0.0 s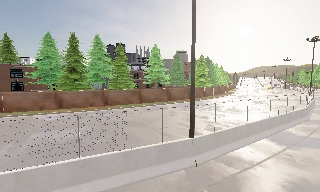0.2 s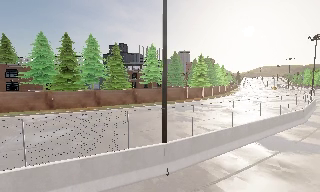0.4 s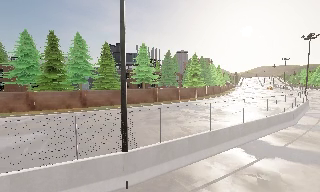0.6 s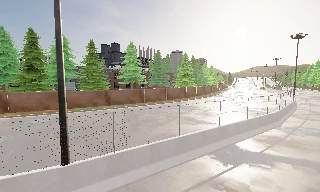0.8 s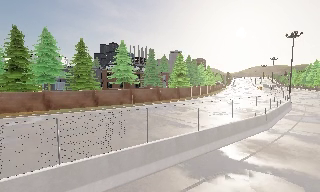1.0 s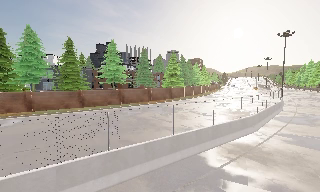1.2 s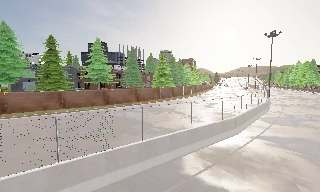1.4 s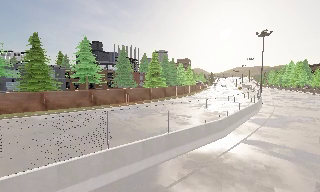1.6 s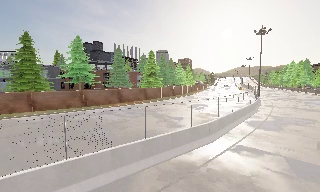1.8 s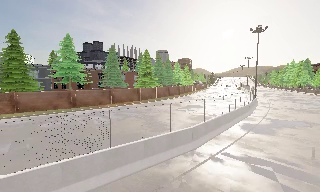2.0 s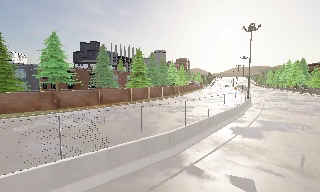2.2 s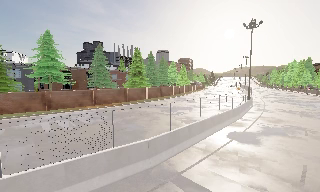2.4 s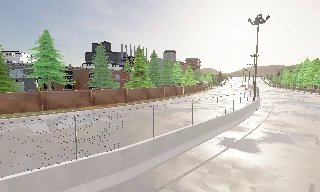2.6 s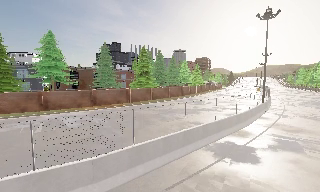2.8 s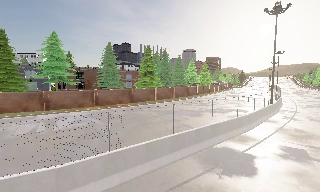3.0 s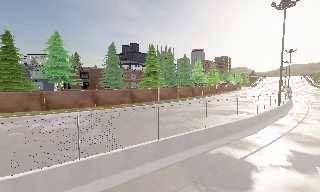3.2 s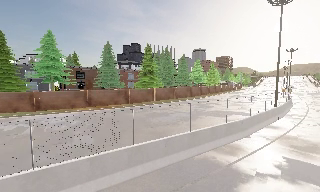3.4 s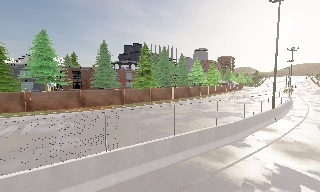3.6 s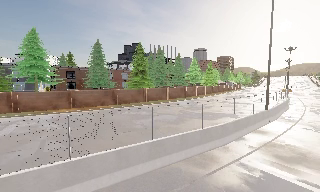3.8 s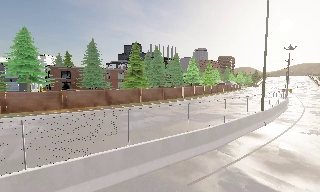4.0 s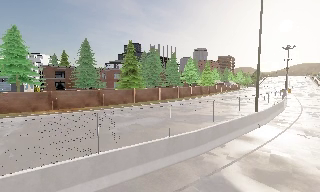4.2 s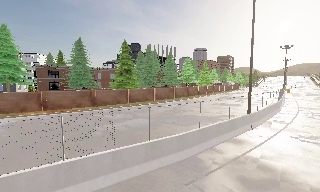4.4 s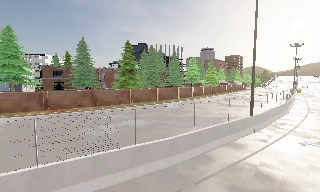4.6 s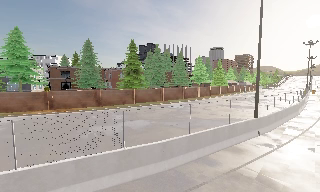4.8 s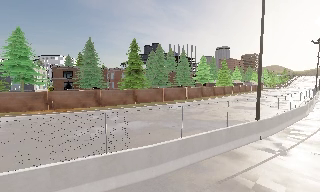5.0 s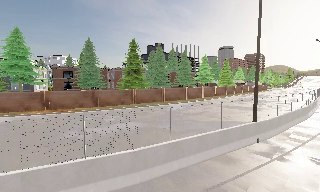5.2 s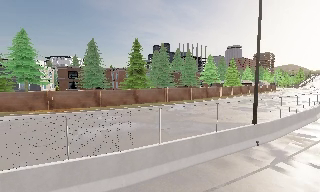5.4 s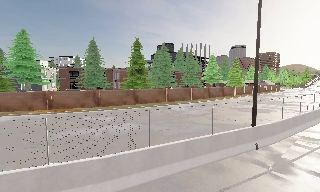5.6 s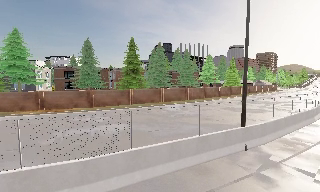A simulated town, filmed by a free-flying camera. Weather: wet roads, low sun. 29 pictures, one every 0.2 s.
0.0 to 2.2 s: The camera travels to its right and forward, about 17 m, so close, fixed things drift to the left.
2.2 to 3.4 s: The camera pans to its left, which is counterclockwise from overhead, by about 15 degrees. It travels to its right and forward, about 8 m, so close, fixed things drift to the left.
3.4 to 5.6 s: The camera pans to its left, which is counterclockwise from overhead, by about 10 degrees. It travels to its right and forward, about 10 m, so close, fixed things drift to the left. It loses speed.
The film runs forward here.
